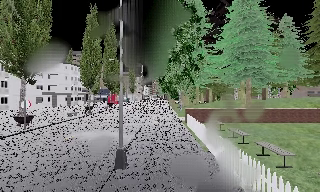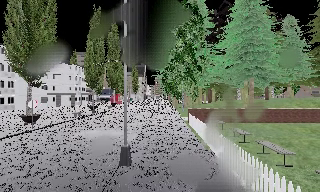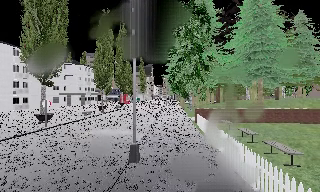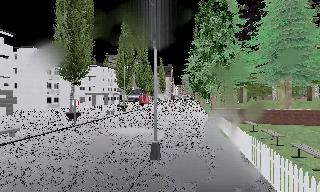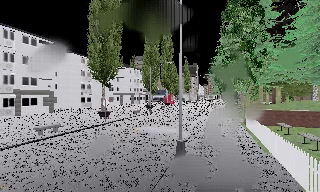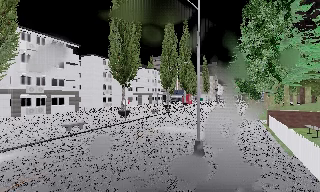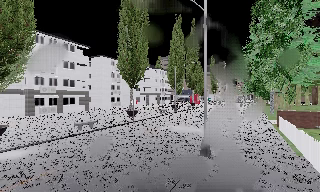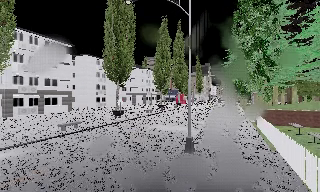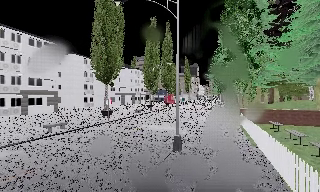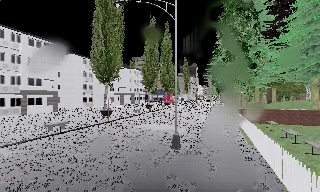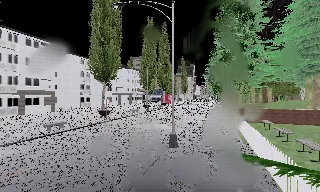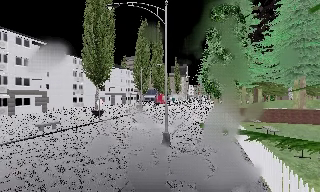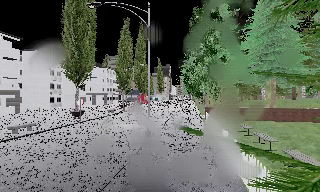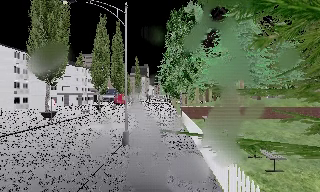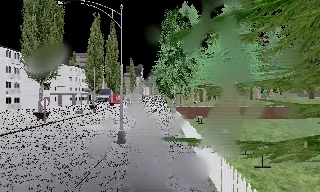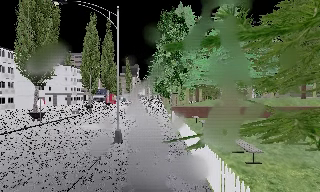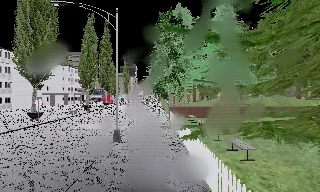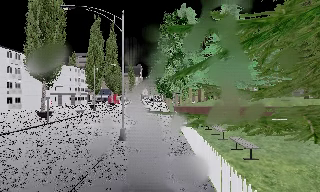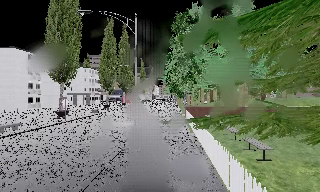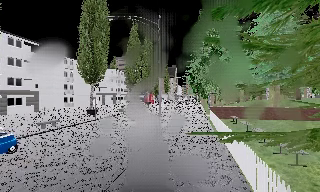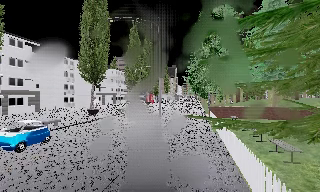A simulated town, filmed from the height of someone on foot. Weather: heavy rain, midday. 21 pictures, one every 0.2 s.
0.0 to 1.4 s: The camera swings to its left by about 25 degrees, and the scene slides to the right. It travels backward, about 1.5 m, so what stands in front gets smaller.
1.4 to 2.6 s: The camera pans to its right, which is clockwise from overhead, by about 20 degrees. It travels backward, about 1.5 m, so what stands in front gets smaller.
2.6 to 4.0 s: The camera travels backward, about 1.5 m, so what stands in front gets smaller.
The film runs backward here.
